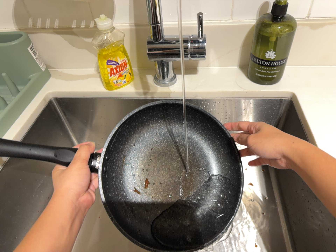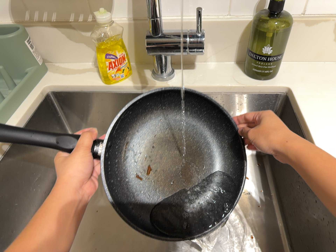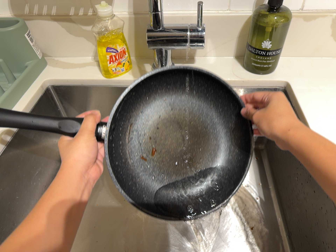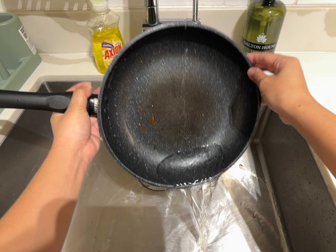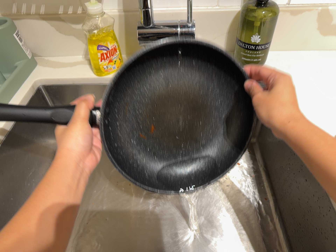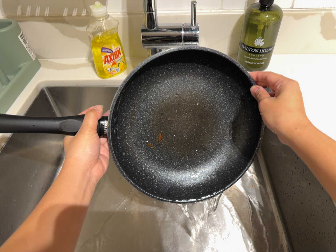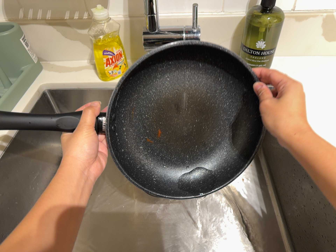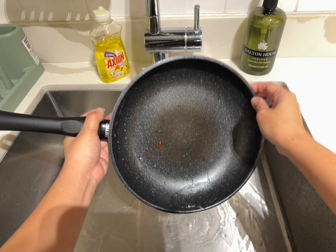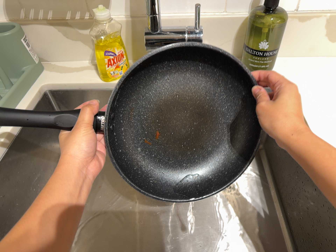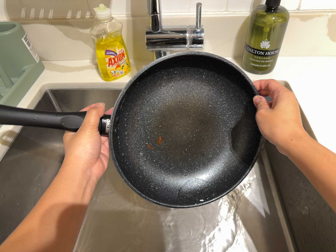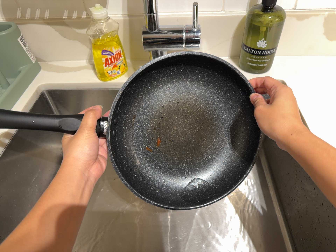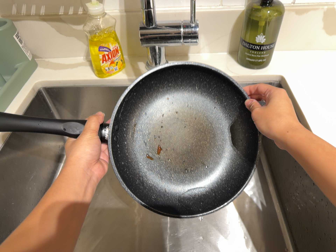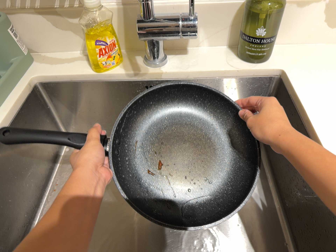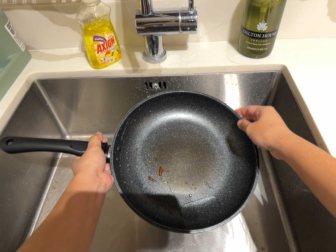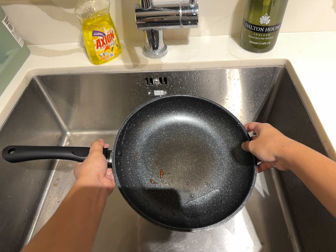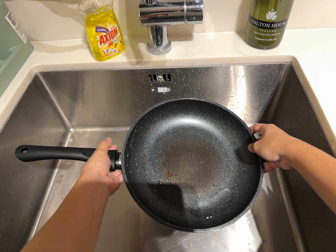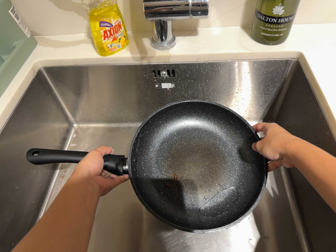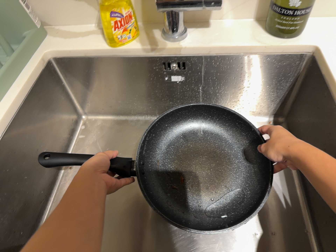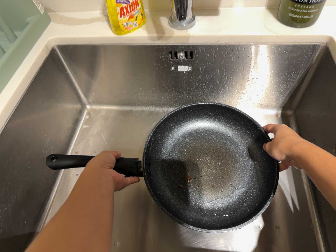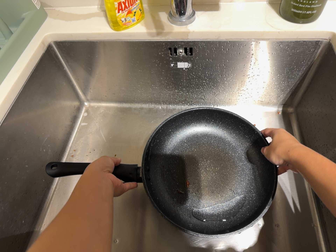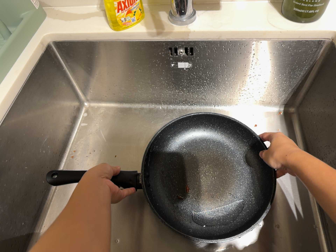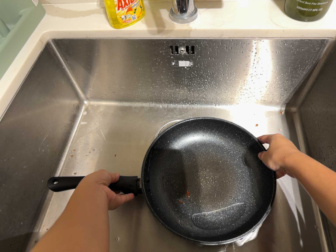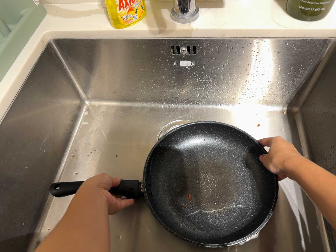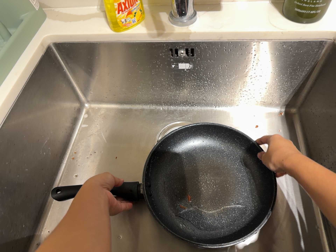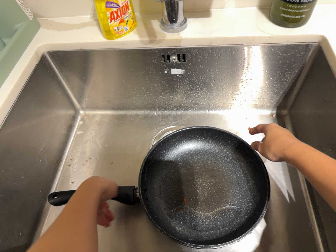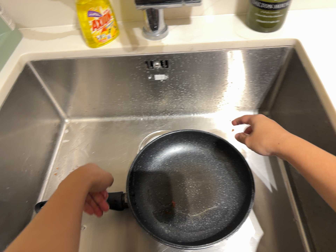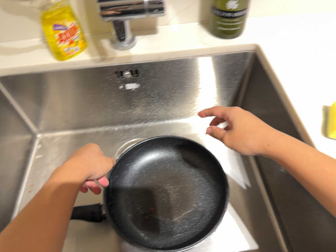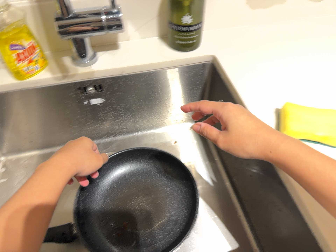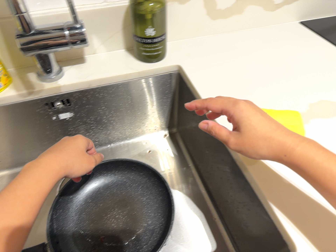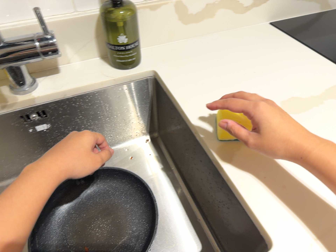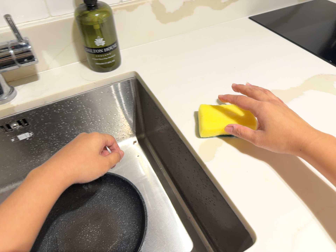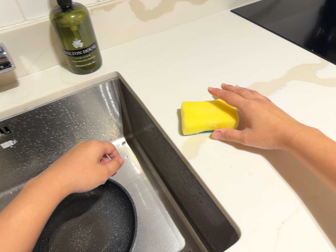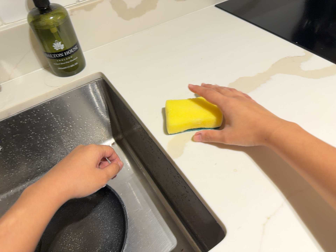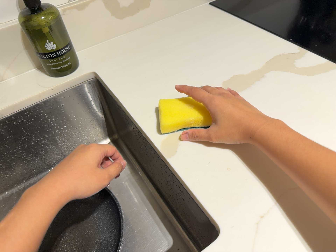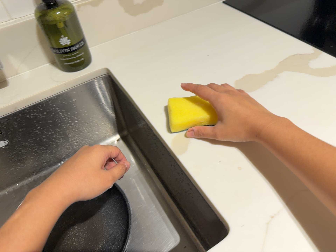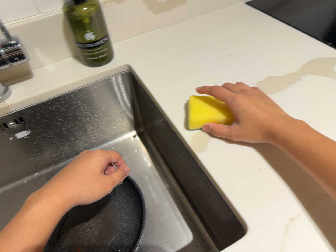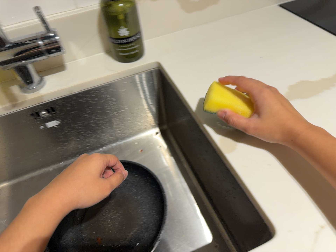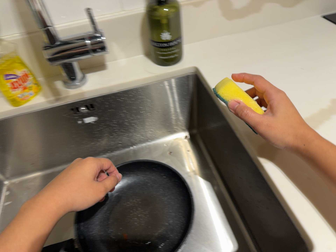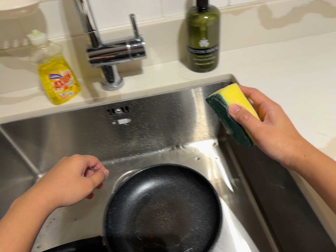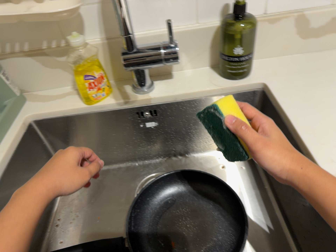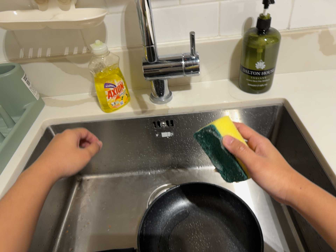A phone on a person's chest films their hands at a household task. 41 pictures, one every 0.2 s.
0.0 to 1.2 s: The camera shifts only a little, or ends up much as it began.
1.2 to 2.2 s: The camera keeps its place and its aim.
2.2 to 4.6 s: The camera travels forward, about 7 cm, so what stands in front looms larger. Its aim tips toward the bottom of its view by about 10 degrees, and the scene shifts upward.
4.6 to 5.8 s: The camera pans to its right by about 20 degrees. It travels to its right and backward, about 9 cm, so close, fixed things drift to the left. Its aim tips toward the top of its view by about 10 degrees, and the scene shifts downward. It rolls about its line of sight by about 20 degrees, and the scene rotates counterclockwise.
5.8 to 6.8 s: The camera travels to its right, about 6 cm, so close, fixed things drift to the left. It rolls about its line of sight by about 10 degrees, and the scene rotates counterclockwise.
6.8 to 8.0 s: The scene slides to the right, as the camera pans about 20 degrees to its left. It travels to its left, about 12 cm, so close, fixed things drift to the right. It rolls about its line of sight by about 20 degrees, and the scene rotates clockwise.
The film runs forward here.
